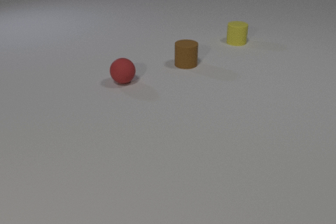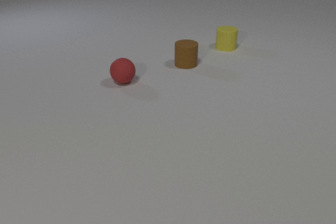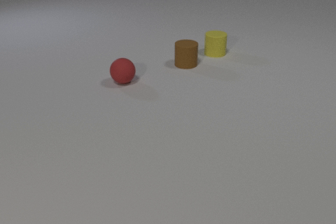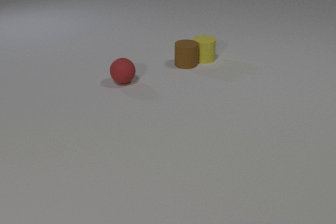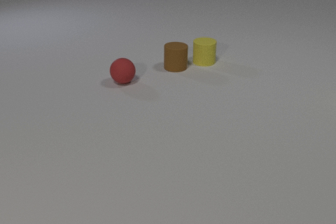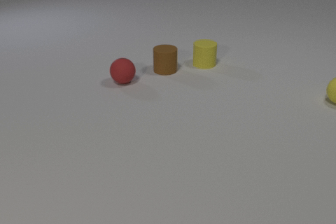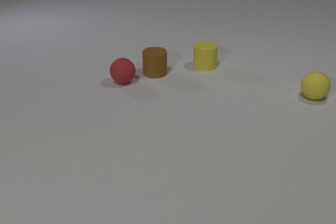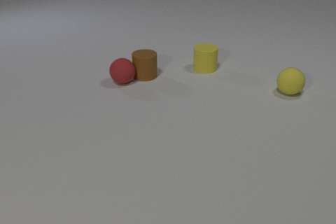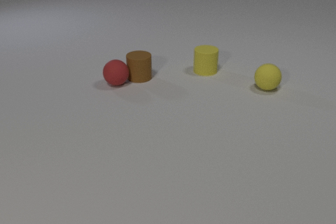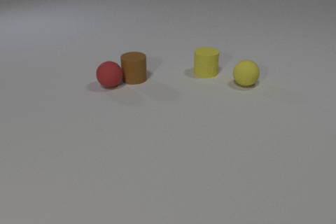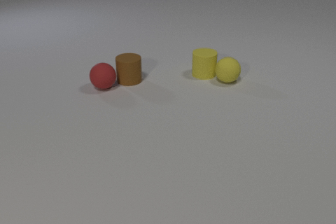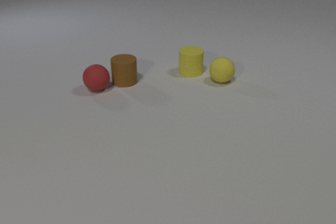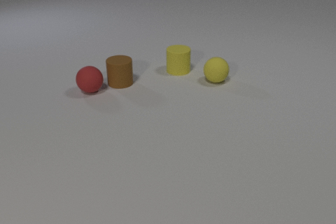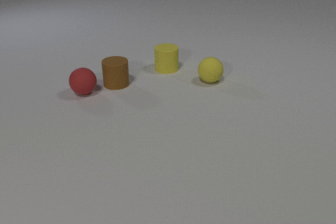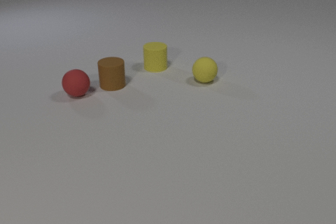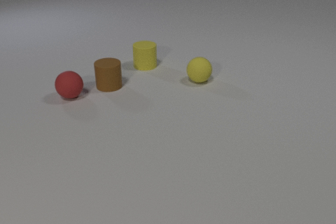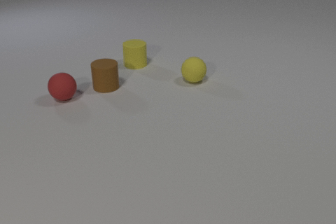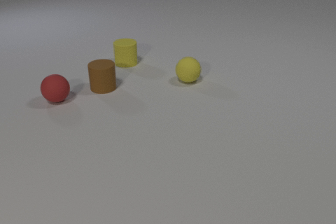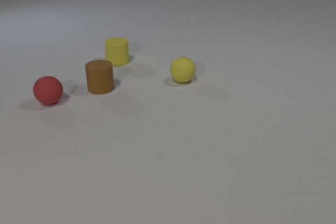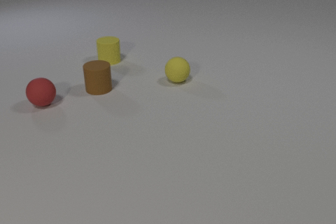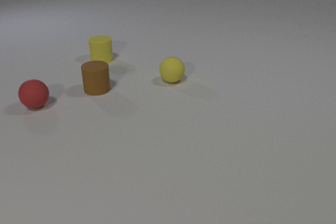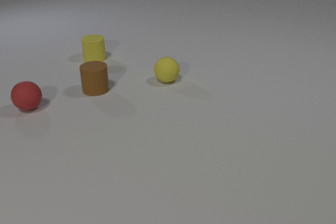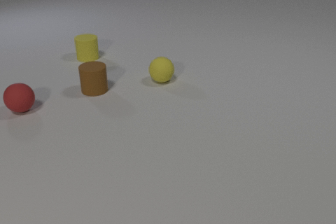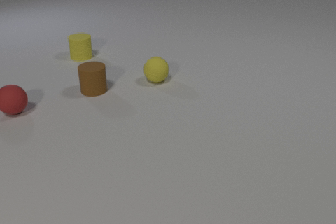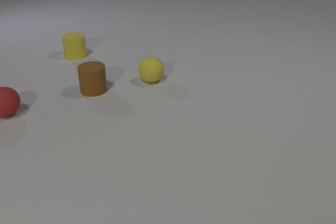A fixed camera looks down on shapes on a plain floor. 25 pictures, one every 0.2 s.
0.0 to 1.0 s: The yellow rubber cylinder slides toward the camera and to the left. The brown rubber cylinder slides to the left and toward the camera. The yellow rubber sphere comes in at the right edge. The yellow rubber cylinder and the brown rubber cylinder collide.
1.0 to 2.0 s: The yellow rubber cylinder slides toward the camera. The brown rubber cylinder slides to the left and toward the camera. The red rubber sphere rolls to the left and toward the camera. The yellow rubber sphere rolls to the left. The brown rubber cylinder and the red rubber sphere collide. The yellow rubber cylinder and the yellow rubber sphere collide.
2.0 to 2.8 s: The yellow rubber cylinder slides to the left. The brown rubber cylinder slides to the left and toward the camera. The red rubber sphere rolls to the left and toward the camera. The yellow rubber sphere rolls to the left.
2.8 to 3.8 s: The yellow rubber cylinder slides to the left and away from the camera. The brown rubber cylinder slides to the left and toward the camera. The red rubber sphere rolls to the left. The yellow rubber sphere rolls to the left.
3.8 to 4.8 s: The yellow rubber cylinder slides to the left and away from the camera. The red rubber sphere rolls to the left. The yellow rubber sphere rolls to the left.
What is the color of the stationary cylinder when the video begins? brown.
What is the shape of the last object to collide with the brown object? sphere.
How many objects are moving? 4.
